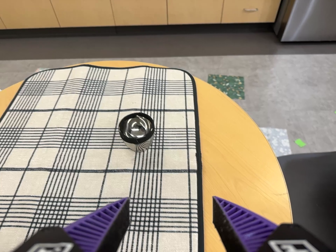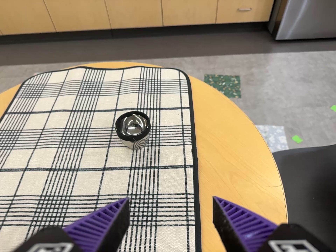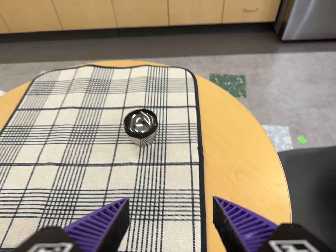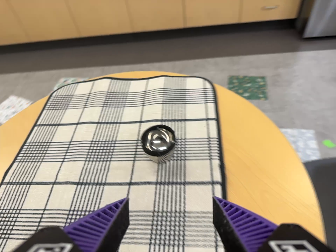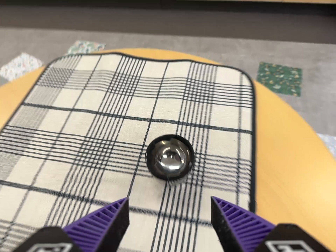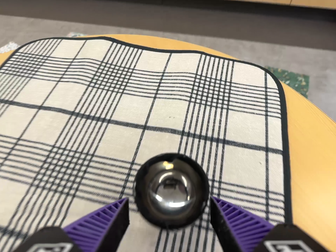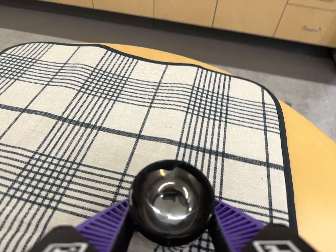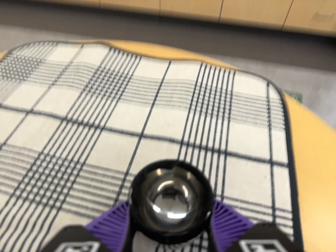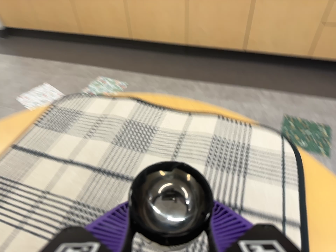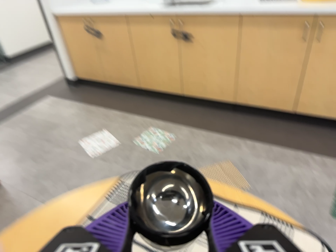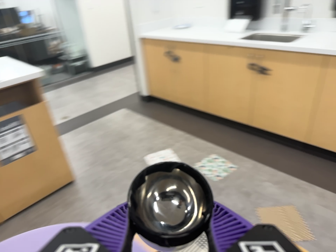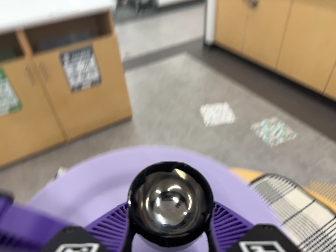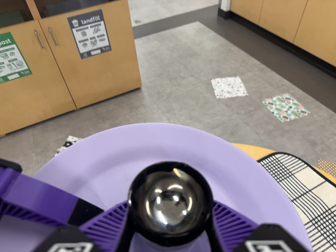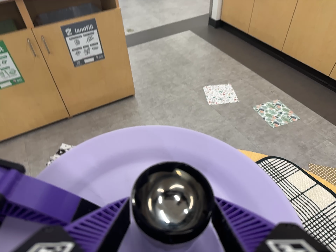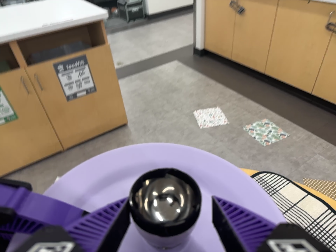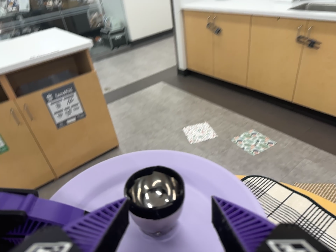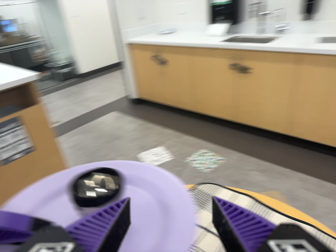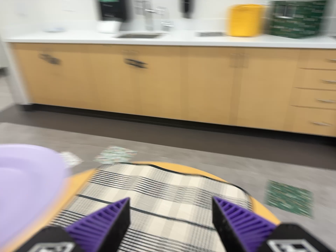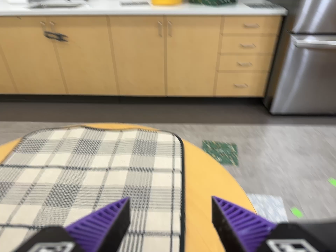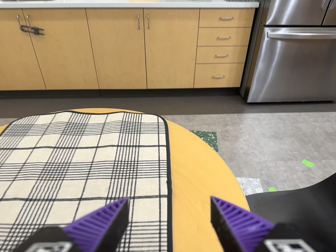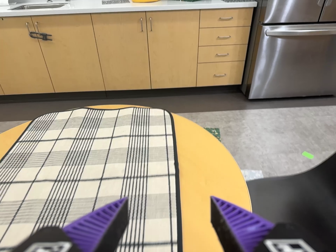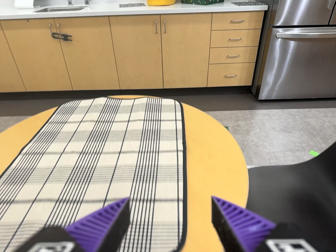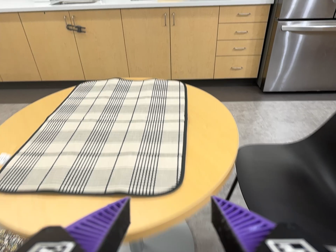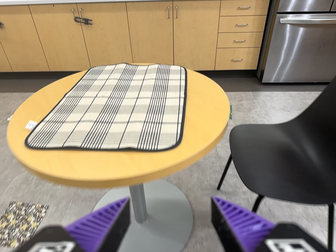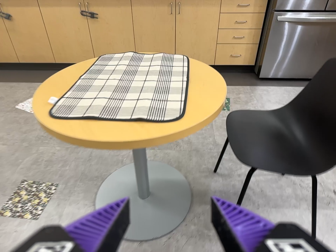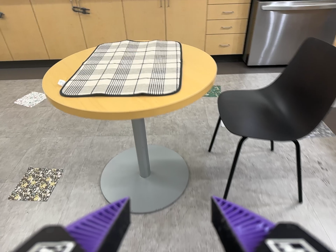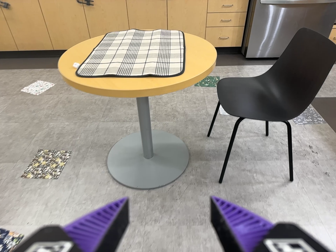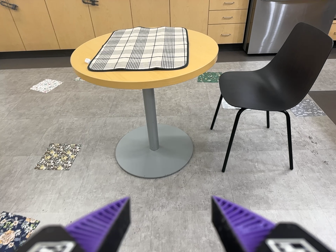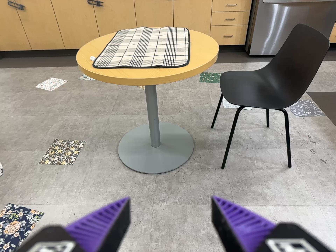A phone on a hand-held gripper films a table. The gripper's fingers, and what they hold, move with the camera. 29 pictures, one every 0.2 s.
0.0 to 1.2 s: The camera travels forward, about 28 cm, so what stands in front looms larger. It rolls about its line of sight by about 10 degrees, and the scene rotates clockwise.
1.2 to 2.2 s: The camera pans to its left by about 45 degrees. It travels toward the top of its view, backward and to its left, about 32 cm, so close, fixed things drift downward. It rolls about its line of sight by about 25 degrees, and the scene rotates clockwise.
2.2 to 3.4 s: The scene slides to the left, as the camera pans about 35 degrees to its right. It travels toward the bottom of its view, backward and to its right, about 20 cm. Its aim tips toward the top of its view by about 15 degrees. It rolls about its line of sight by about 20 degrees, and the scene rotates counterclockwise.
3.4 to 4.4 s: The camera swings to its right by about 15 degrees, and the scene slides to the left. It travels backward and toward the bottom of its view, about 40 cm, so what stands in front gets smaller.
4.4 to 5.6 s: The camera travels backward and toward the bottom of its view, about 70 cm, so what stands in front gets smaller.
The film runs backward here.
